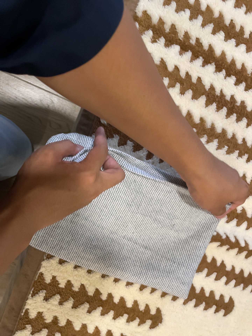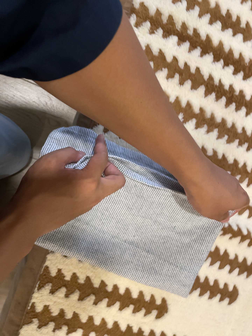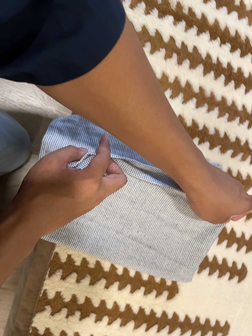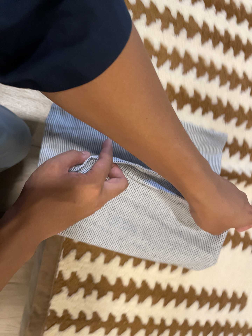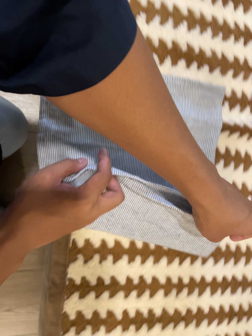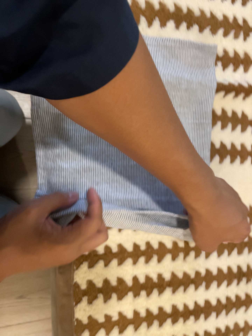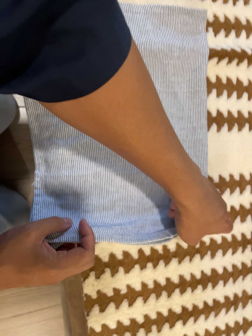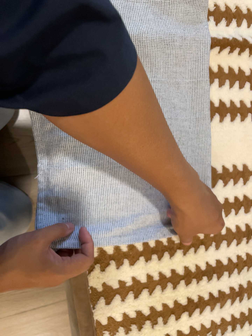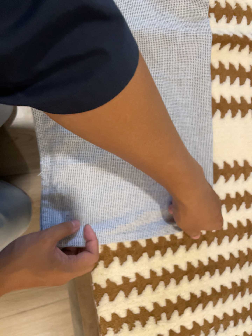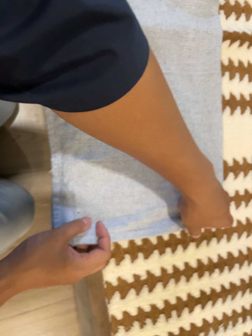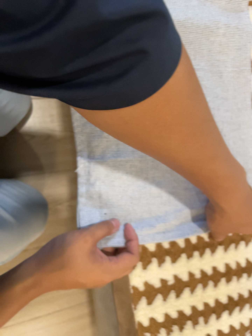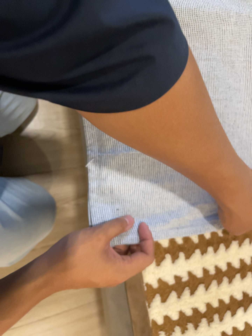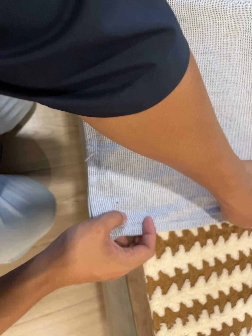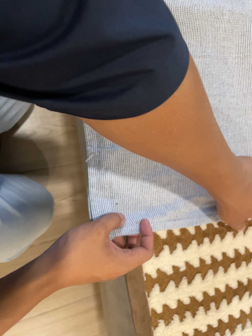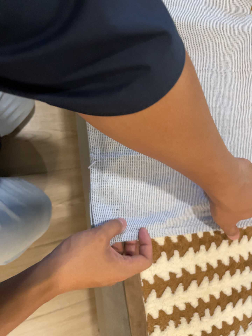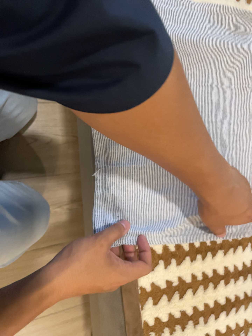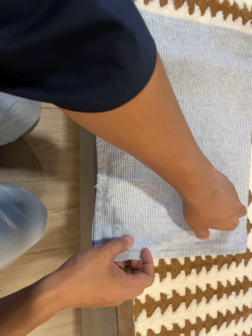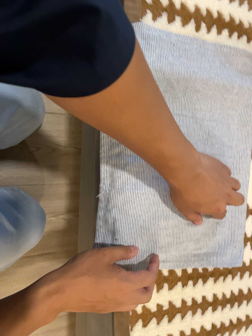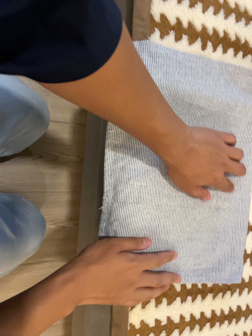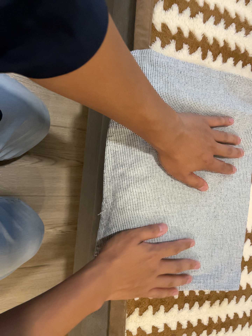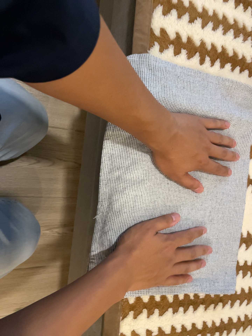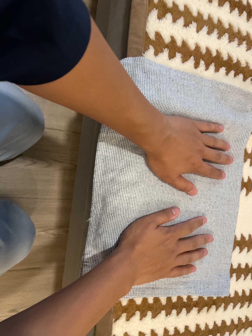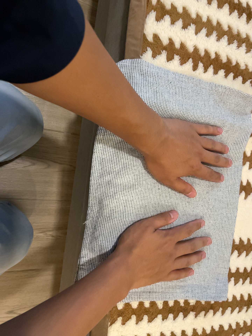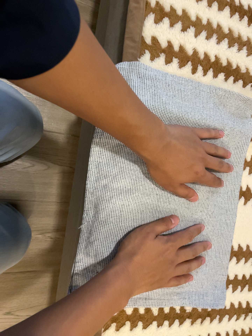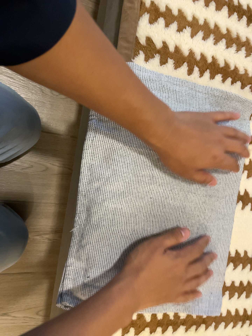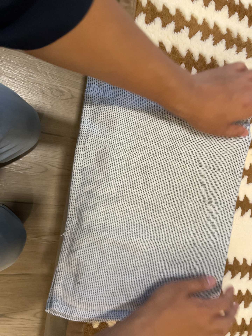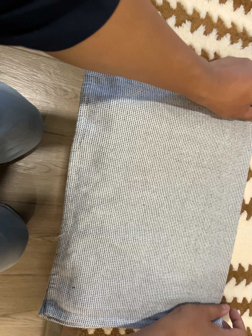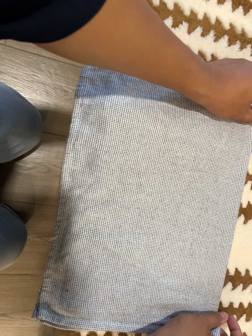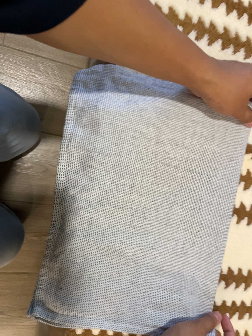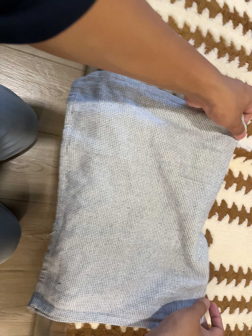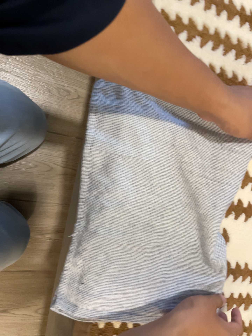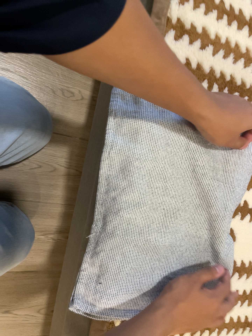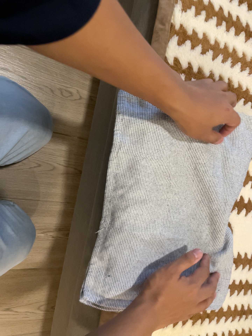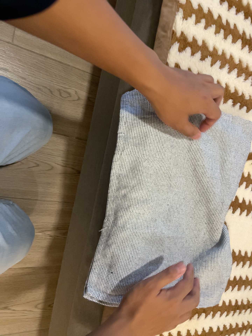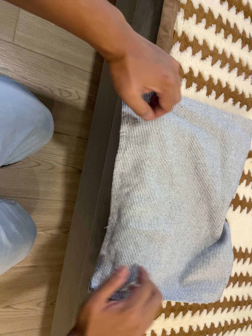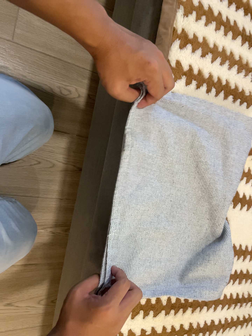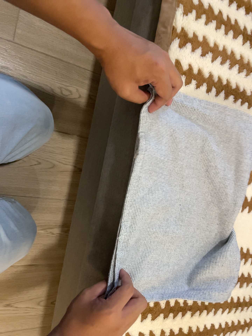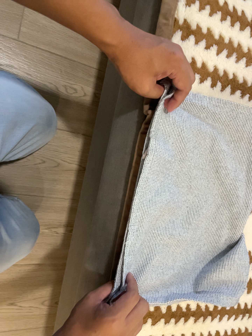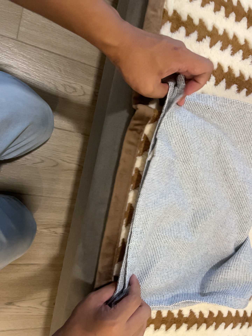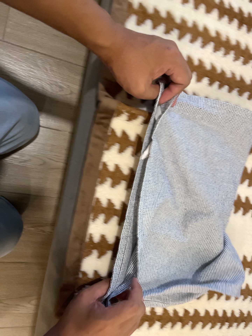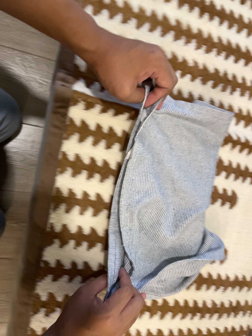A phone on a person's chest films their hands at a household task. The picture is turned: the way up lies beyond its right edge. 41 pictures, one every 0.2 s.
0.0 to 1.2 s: The camera travels toward the bottom of its view, about 18 cm, so close, fixed things drift upward. It rolls about its line of sight by about 25 degrees, and the scene rotates counterclockwise.
1.2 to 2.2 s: The camera travels to its left, about 10 cm, so close, fixed things drift to the right.
2.2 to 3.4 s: The camera rolls about its line of sight by about 10 degrees, and the scene rotates clockwise.
3.4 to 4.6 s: The camera shifts only a little, or ends up much as it began.
4.6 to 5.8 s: The camera travels to its right, about 7 cm.
5.8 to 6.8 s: The camera travels to its left and backward, about 16 cm.
6.8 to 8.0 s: The camera pans to its left by about 10 degrees. It travels to its right, about 22 cm.
The film runs backward here.
